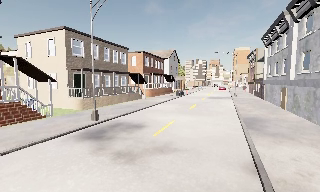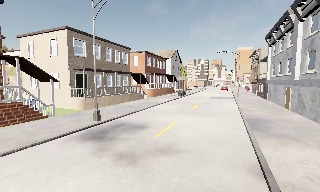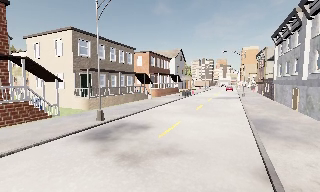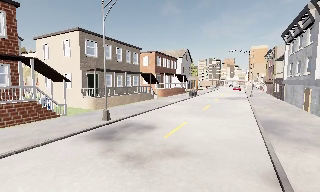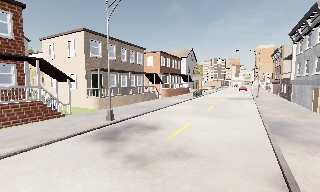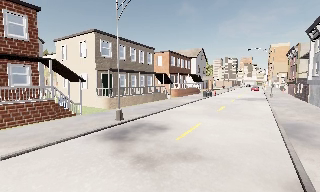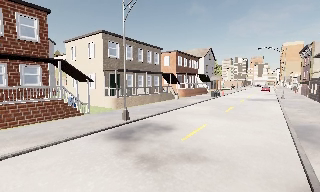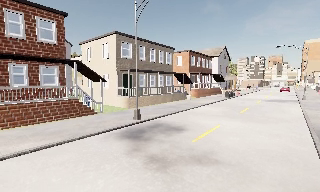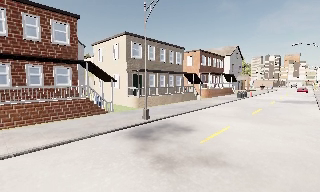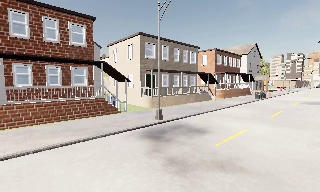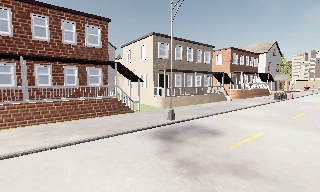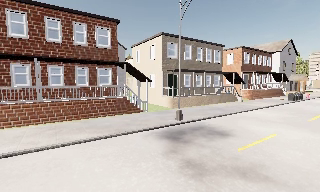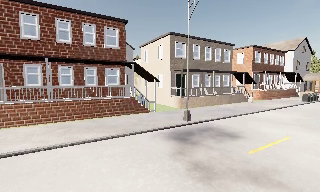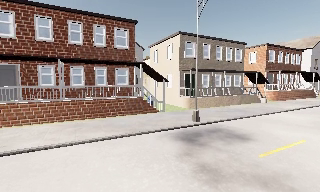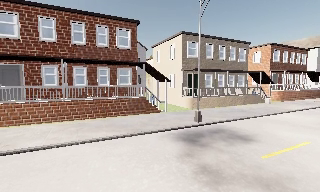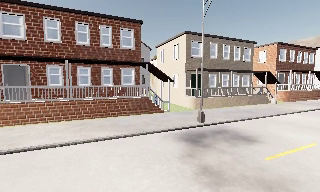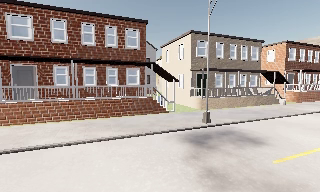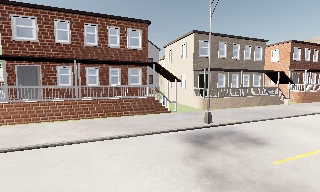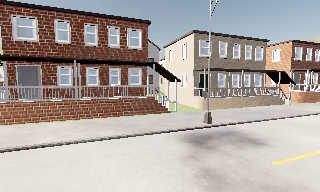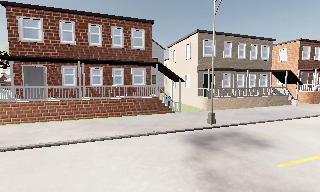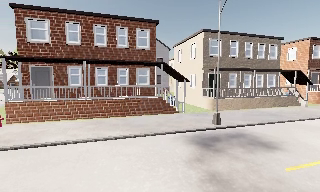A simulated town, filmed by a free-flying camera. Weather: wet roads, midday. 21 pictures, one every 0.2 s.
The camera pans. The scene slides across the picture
to the right.
The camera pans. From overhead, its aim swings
counterclockwise.
0.0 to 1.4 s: The scene slides to the right, as the camera pans about 15 degrees to its left. It travels forward, about 0.5 m, so what stands in front looms larger.
1.4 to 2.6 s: The camera swings to its left by about 25 degrees, and the scene slides to the right.
2.6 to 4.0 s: The camera swings to its left by about 10 degrees, and the scene slides to the right. It travels to its right, about 0.5 m.
The film runs forward here.
